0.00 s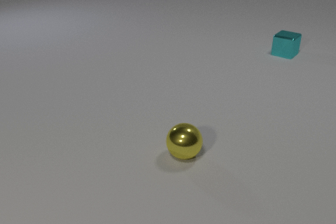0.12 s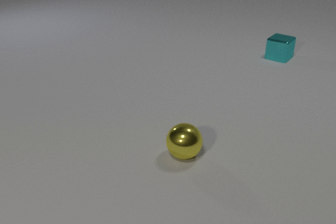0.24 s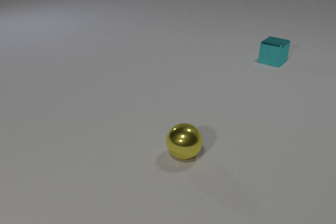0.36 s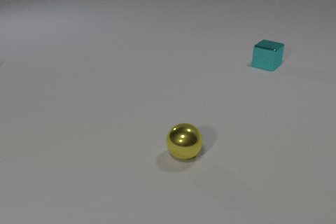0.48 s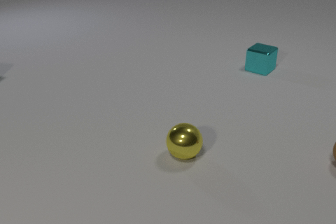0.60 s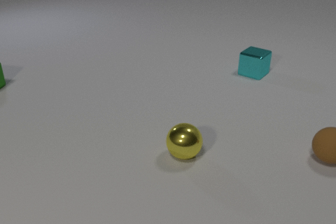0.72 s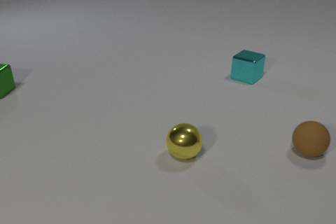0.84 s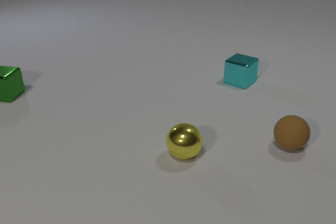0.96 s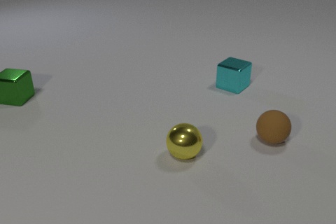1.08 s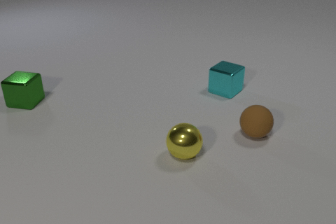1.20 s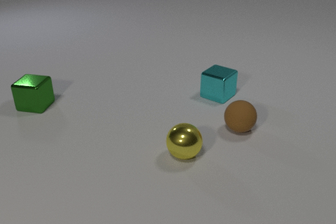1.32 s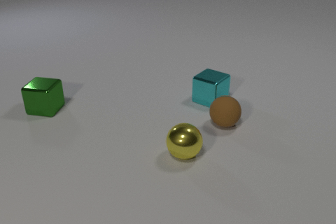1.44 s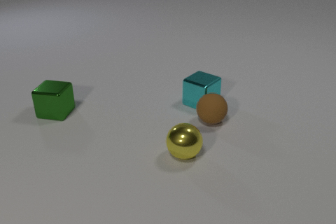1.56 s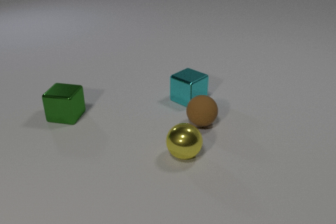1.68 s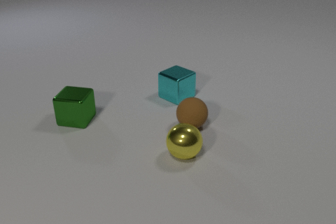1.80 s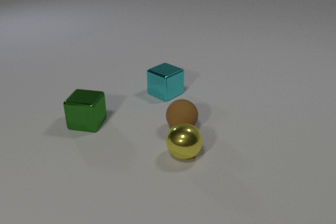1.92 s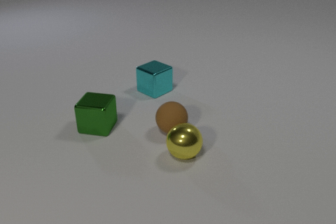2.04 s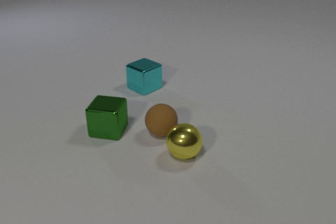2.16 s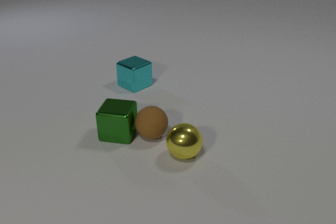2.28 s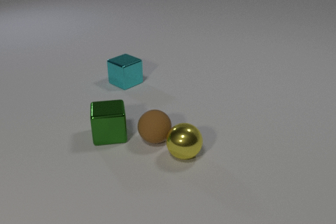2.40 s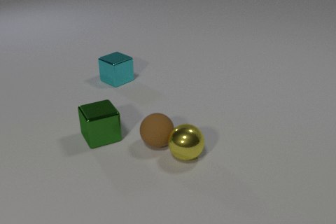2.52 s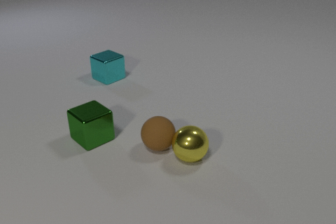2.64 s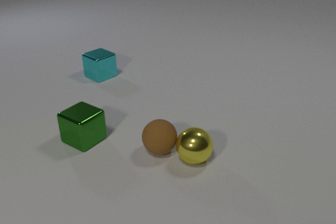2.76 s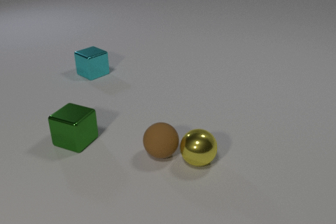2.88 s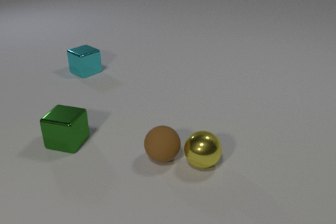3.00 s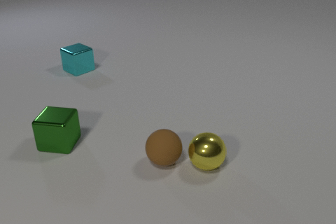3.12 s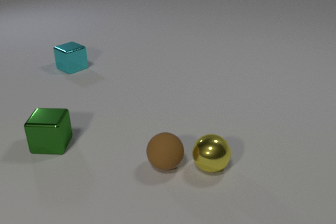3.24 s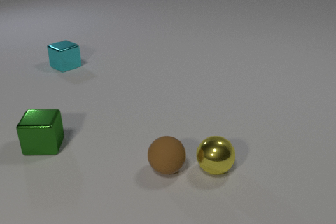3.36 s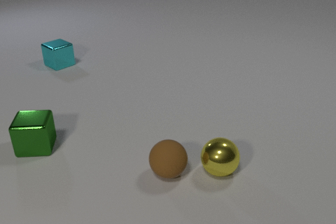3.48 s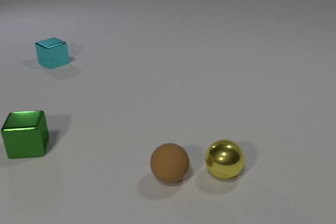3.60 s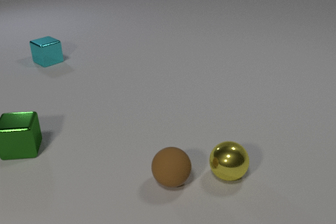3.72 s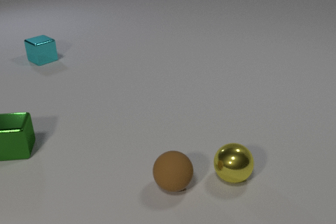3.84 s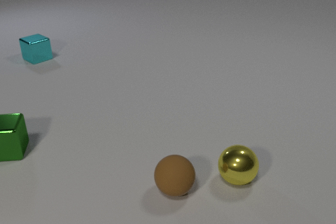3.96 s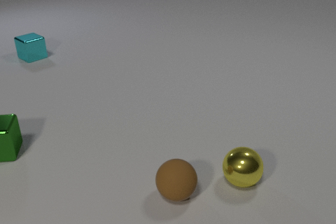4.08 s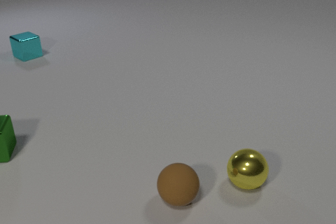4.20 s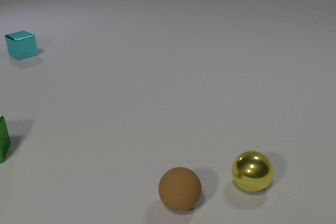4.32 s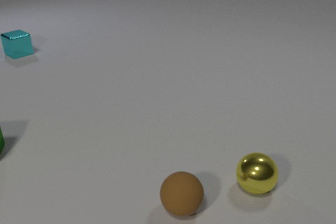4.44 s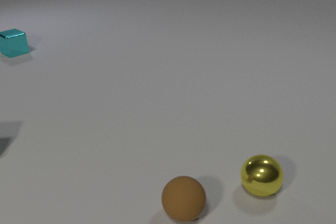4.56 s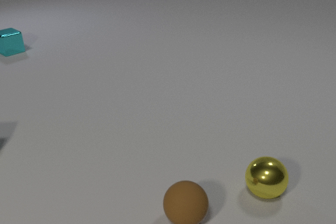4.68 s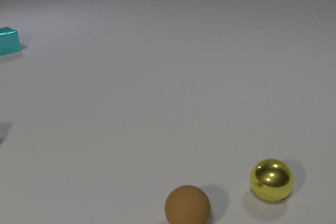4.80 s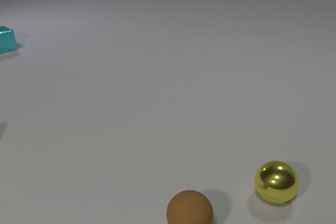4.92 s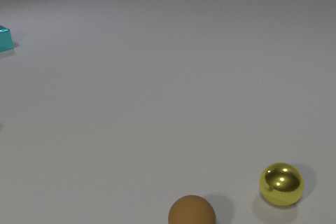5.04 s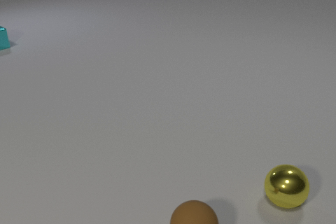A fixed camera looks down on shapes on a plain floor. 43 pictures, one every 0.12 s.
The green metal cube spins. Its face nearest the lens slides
to the right.
The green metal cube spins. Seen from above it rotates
counterclockwise.
0.00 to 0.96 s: The brown rubber sphere comes in at the right edge, rolls to the left. The cyan metal cube slides toward the camera and to the left. The green metal cube comes in at the left edge, slides toward the camera and to the right.
0.96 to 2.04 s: The brown rubber sphere rolls to the left. The cyan metal cube slides to the left. The green metal cube slides toward the camera and to the right. The brown rubber sphere and the cyan metal cube collide.
2.04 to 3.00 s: The brown rubber sphere rolls toward the camera. The cyan metal cube slides to the left and away from the camera. The green metal cube slides to the left, spins so that its near face slides to the right, counterclockwise seen from above. The yellow metal sphere rolls to the right and toward the camera. The brown rubber sphere and the green metal cube collide. The brown rubber sphere and the yellow metal sphere collide.
3.00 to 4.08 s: The brown rubber sphere rolls toward the camera. The cyan metal cube slides away from the camera and to the left. The green metal cube slides to the left. The yellow metal sphere rolls to the right and toward the camera.
4.08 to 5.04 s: The brown rubber sphere rolls toward the camera. The cyan metal cube slides away from the camera and to the left. The green metal cube slides to the left, leaves at the left edge. The yellow metal sphere rolls to the right and toward the camera.
How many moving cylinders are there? 0.
What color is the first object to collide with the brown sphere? cyan.
How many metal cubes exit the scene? 1.
